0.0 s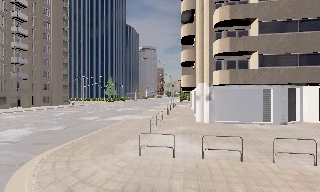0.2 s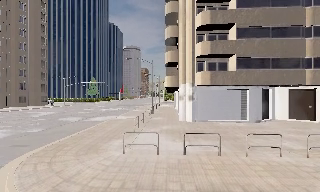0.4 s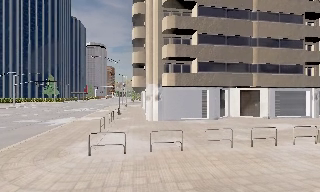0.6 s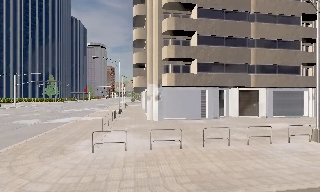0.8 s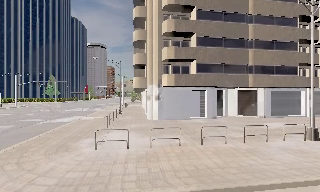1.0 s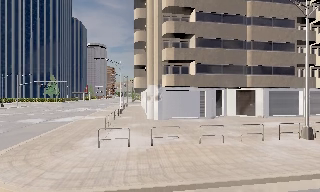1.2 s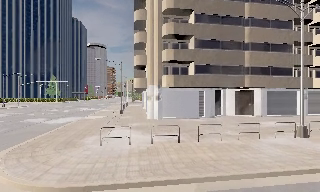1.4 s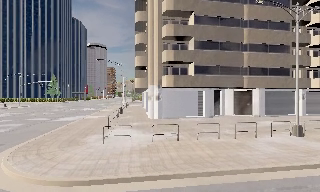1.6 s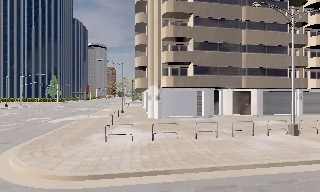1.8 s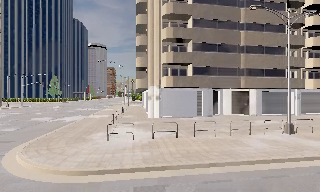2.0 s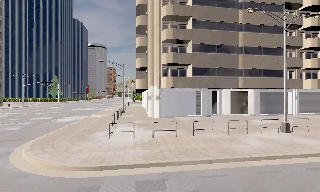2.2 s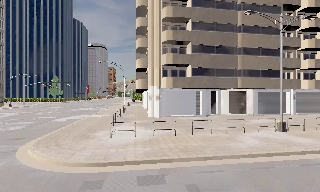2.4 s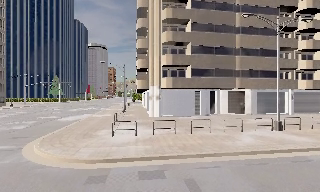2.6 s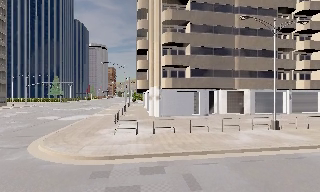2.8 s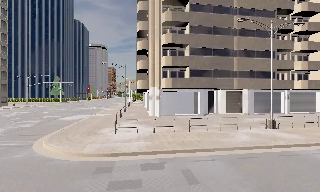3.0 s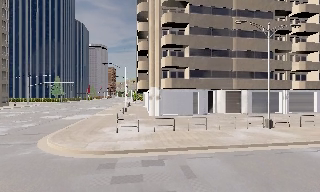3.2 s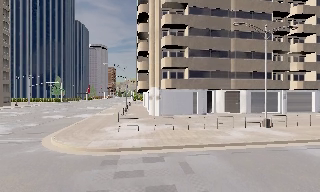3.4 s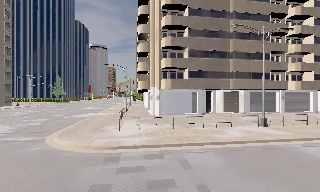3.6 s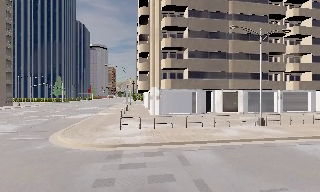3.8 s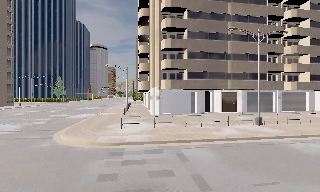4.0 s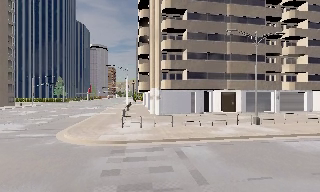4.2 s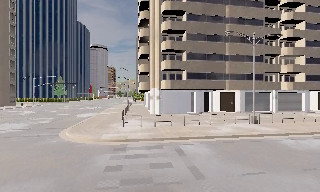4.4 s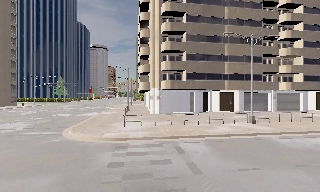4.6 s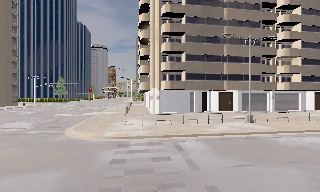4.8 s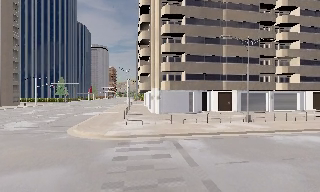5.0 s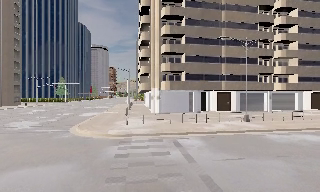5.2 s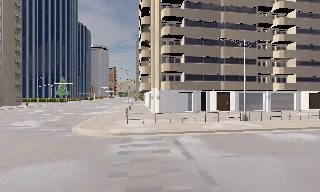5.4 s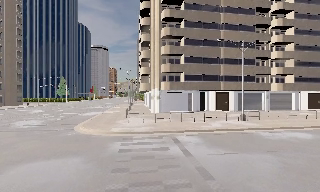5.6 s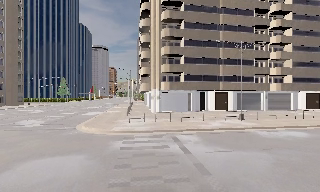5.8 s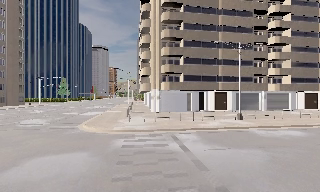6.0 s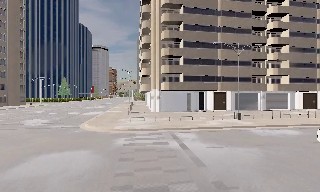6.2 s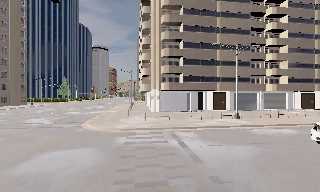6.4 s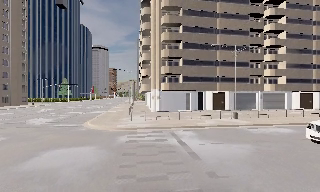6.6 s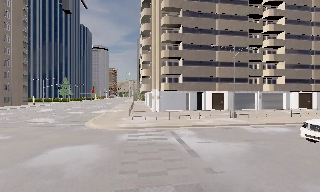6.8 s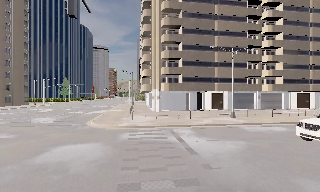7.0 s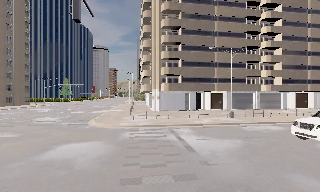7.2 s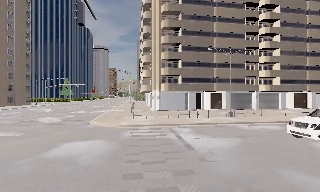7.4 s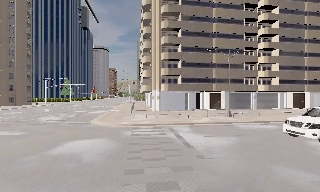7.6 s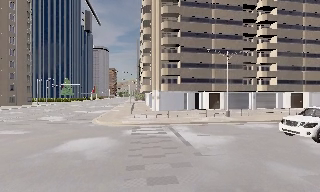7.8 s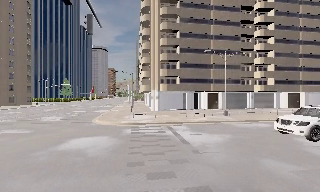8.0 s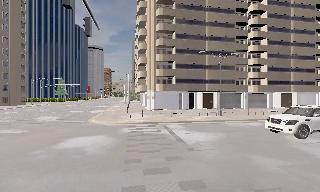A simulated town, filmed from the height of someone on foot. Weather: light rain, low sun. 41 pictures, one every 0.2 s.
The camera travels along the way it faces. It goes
backward.
0.0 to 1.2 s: The camera swings to its right by about 15 degrees, and the scene slides to the left. It travels backward, about 2 m, so what stands in front gets smaller.
1.2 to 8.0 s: The camera travels backward, about 11 m, so what stands in front gets smaller.
The film runs backward here.
